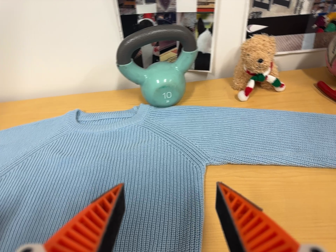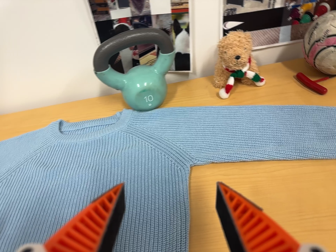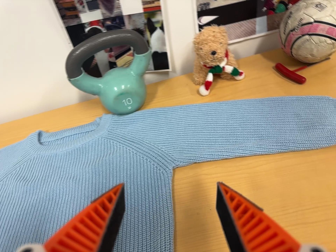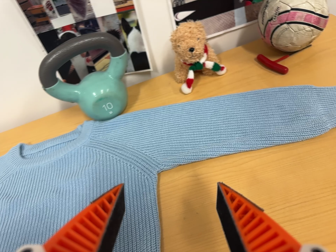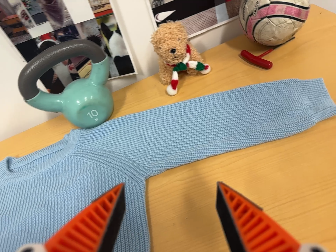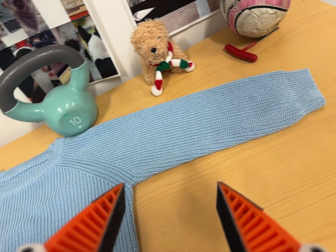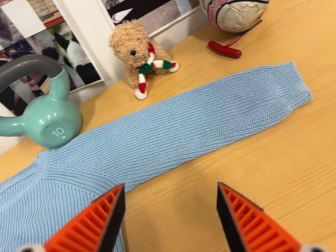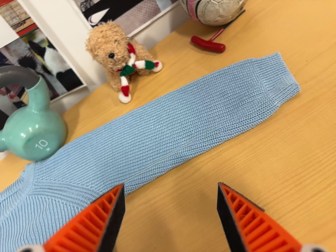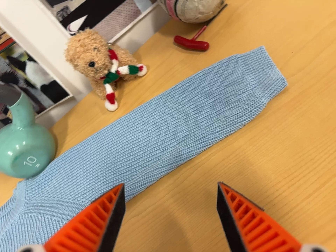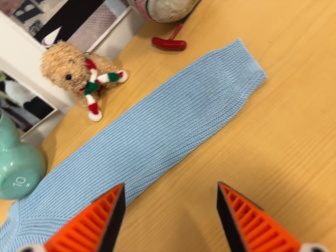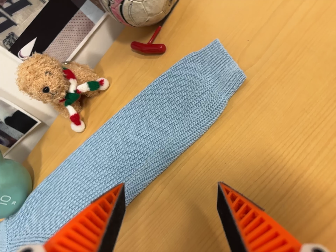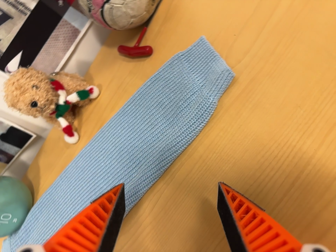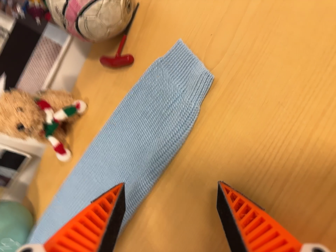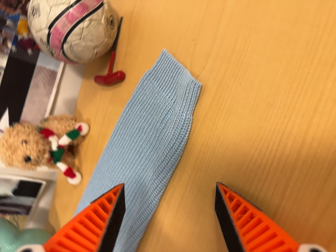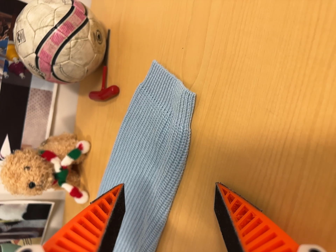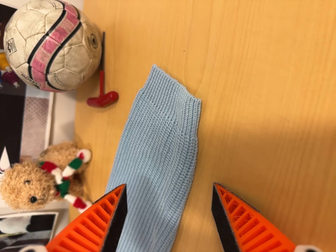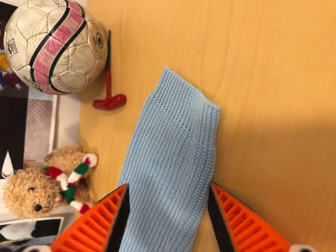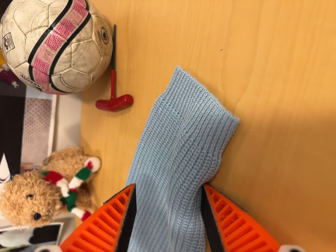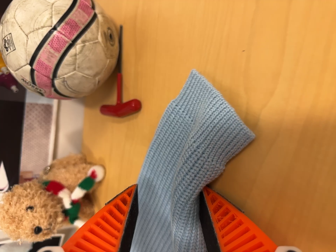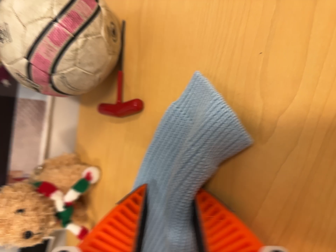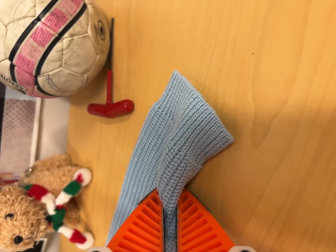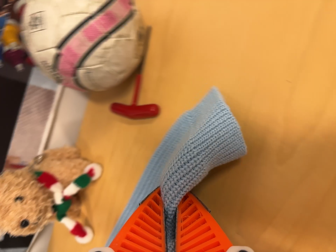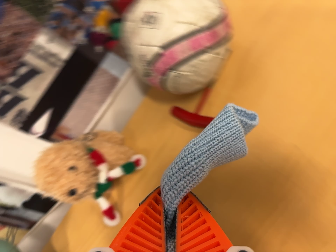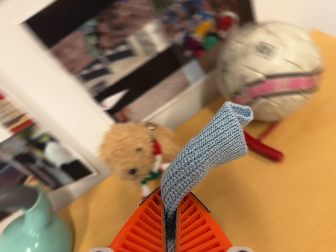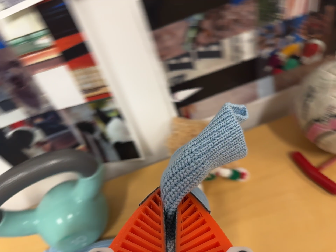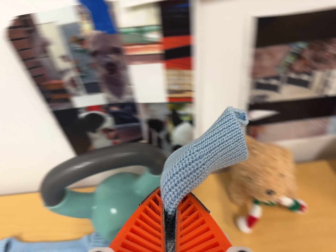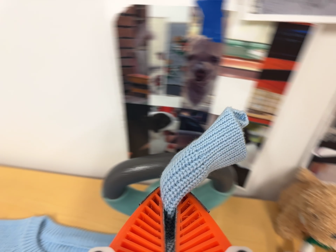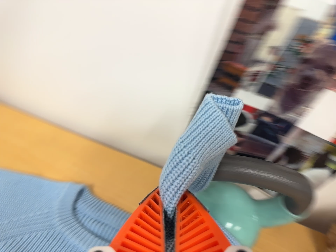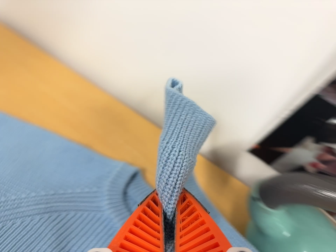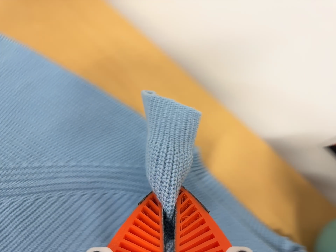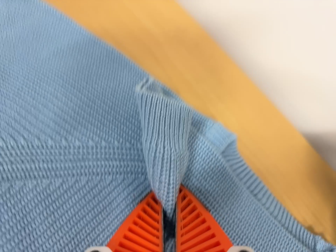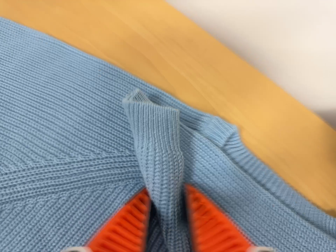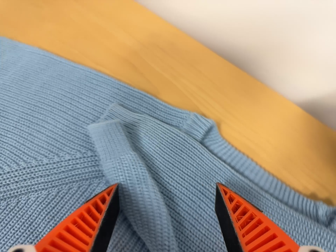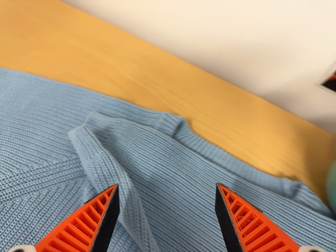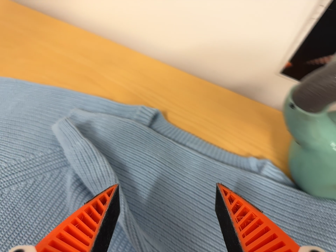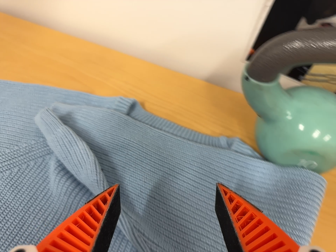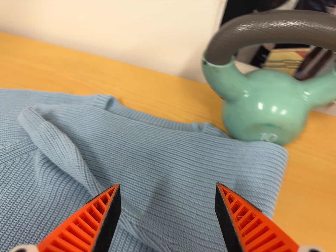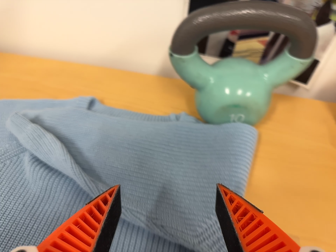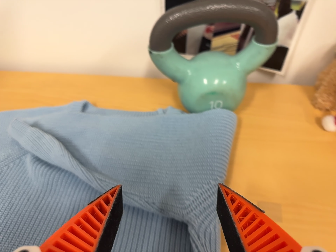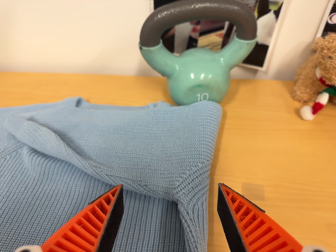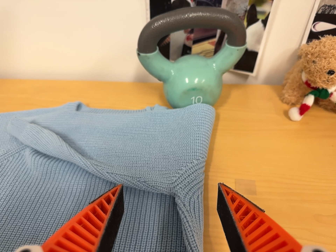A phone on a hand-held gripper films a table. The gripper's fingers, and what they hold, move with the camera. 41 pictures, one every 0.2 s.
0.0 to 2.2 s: The camera travels to its right, forward and toward the top of its view, about 28 cm, so close, fixed things drift to the left. It rolls about its line of sight by about 50 degrees, and the scene rotates counterclockwise.
2.2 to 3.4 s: The camera travels toward the top of its view and forward, about 12 cm. It rolls about its line of sight by about 25 degrees, and the scene rotates counterclockwise.
3.4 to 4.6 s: The camera travels to its left, about 22 cm, so close, fixed things drift to the right. It rolls about its line of sight by about 45 degrees, and the scene rotates clockwise.
4.6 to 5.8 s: The camera pans to its left by about 10 degrees. It travels to its left, about 50 cm, so close, fixed things drift to the right. Its aim tips toward the bottom of its view by about 10 degrees, and the scene shifts upward. It rolls about its line of sight by about 75 degrees, and the scene rotates clockwise.
5.8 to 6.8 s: The camera travels to its right, backward and toward the bottom of its view, about 12 cm. It rolls about its line of sight by about 20 degrees, and the scene rotates counterclockwise.
6.8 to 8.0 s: The camera travels toward the bottom of its view, backward and to its right, about 22 cm. Its aim tips toward the top of its view by about 15 degrees. It rolls about its line of sight by about 20 degrees, and the scene rotates counterclockwise.
The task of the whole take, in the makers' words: right arm across.
The film runs forward here.
